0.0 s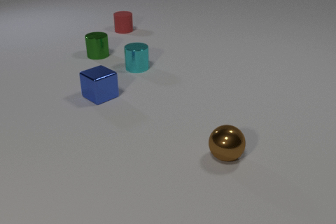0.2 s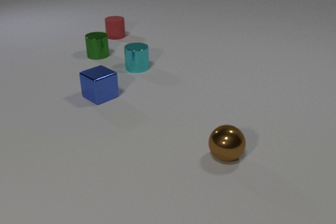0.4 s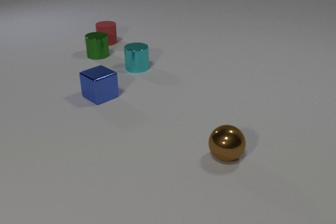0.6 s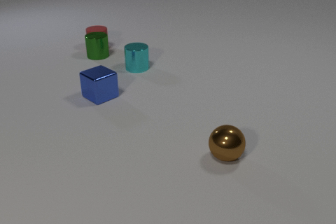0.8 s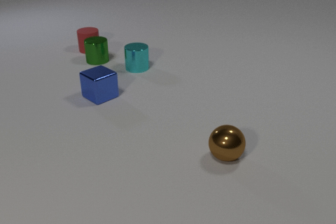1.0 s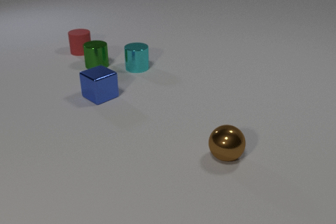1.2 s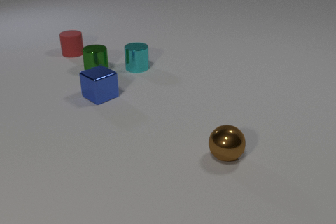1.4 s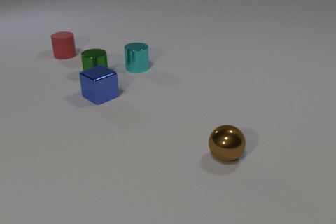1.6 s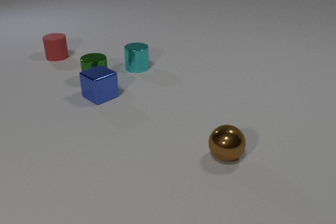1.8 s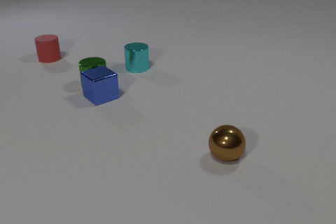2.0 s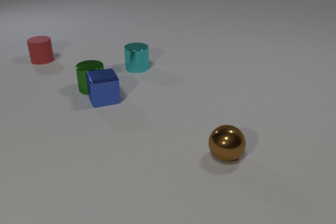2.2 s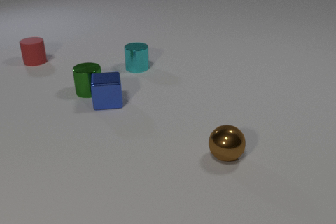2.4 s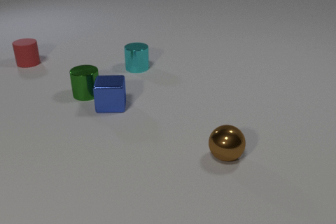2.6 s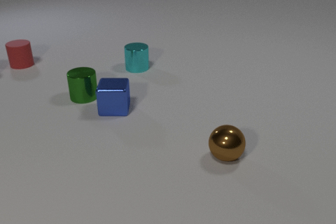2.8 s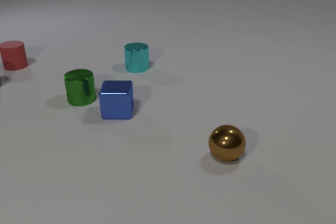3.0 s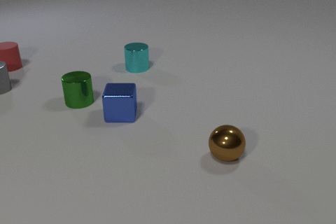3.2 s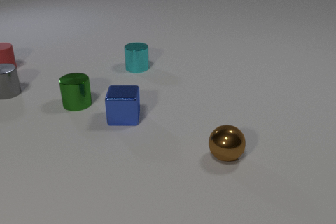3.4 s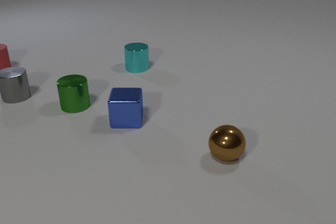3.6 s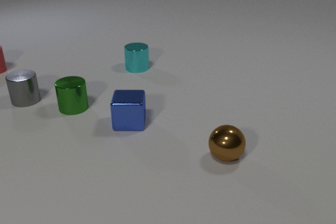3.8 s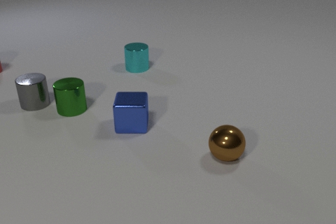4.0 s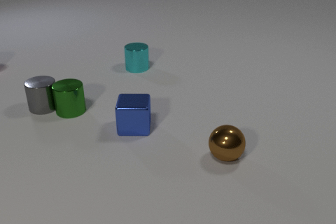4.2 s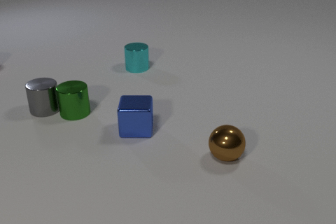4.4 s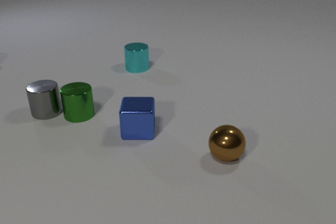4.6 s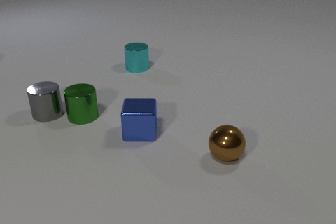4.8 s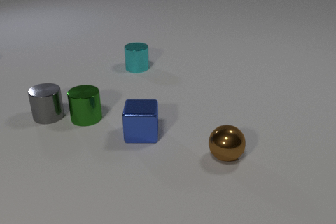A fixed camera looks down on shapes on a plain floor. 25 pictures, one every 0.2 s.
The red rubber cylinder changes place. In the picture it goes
to the left.
The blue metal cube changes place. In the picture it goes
toward the camera.
0.0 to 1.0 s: The red rubber cylinder slides toward the camera and to the left. The green metal cylinder slides toward the camera. The red rubber cylinder and the green metal cylinder collide.
1.0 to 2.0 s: The red rubber cylinder slides to the left. The green metal cylinder slides toward the camera. The blue metal cube slides toward the camera, spins clockwise seen from above by about 30 degrees, its near face sliding to the left. The green metal cylinder and the blue metal cube collide.
2.0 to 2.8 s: The red rubber cylinder slides to the left. The green metal cylinder slides toward the camera and to the left. The blue metal cube slides toward the camera and to the right, spins so that its near face slides to the left, clockwise seen from above.
2.8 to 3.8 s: The red rubber cylinder slides to the left. The green metal cylinder slides toward the camera and to the left. The blue metal cube slides toward the camera and to the right. The gray metal cylinder slides toward the camera and to the right.
3.8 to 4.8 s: The red rubber cylinder leaves at the left edge. The green metal cylinder slides toward the camera and to the right. The blue metal cube slides toward the camera and to the right. The gray metal cylinder slides toward the camera and to the right. The green metal cylinder and the gray metal cylinder collide.
How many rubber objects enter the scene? 0.
How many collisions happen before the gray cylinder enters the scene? 2.
What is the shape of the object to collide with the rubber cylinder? cylinder.
